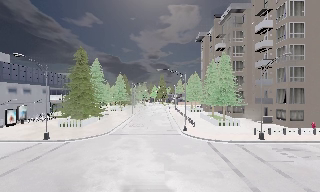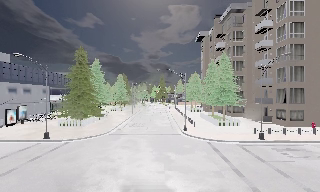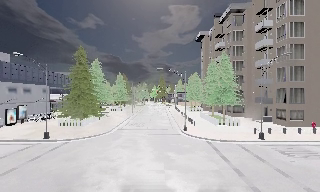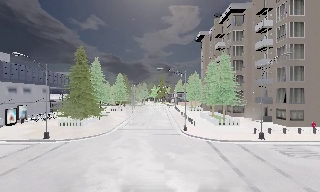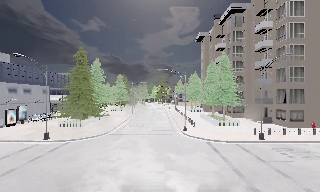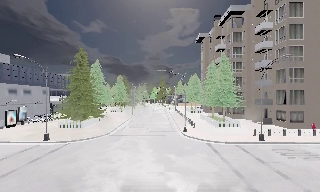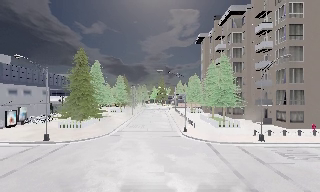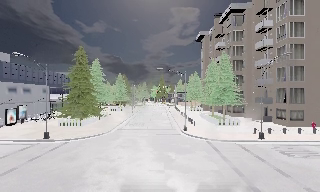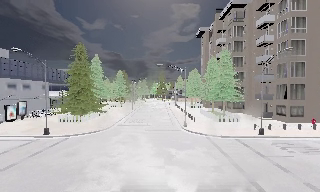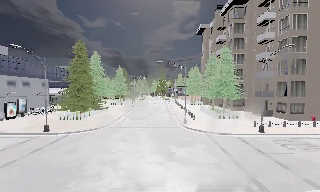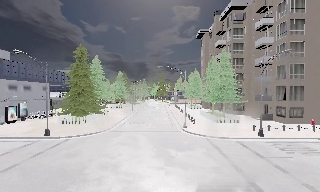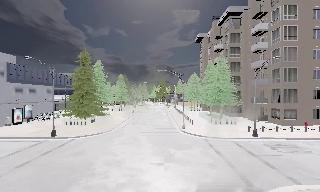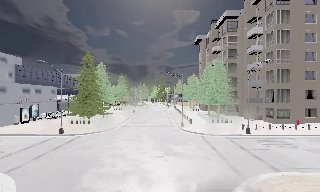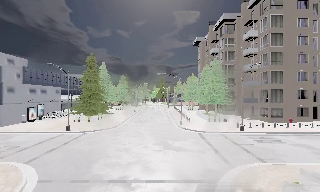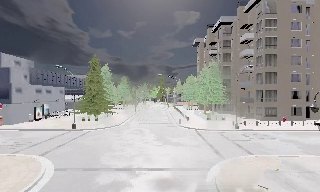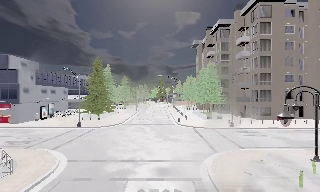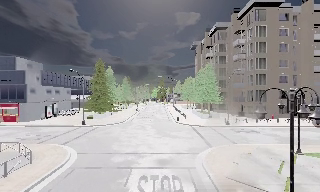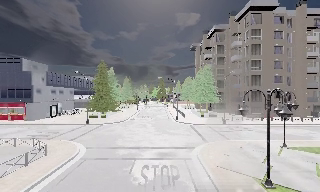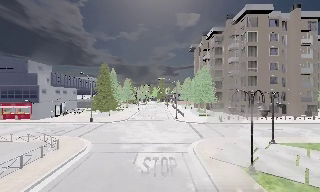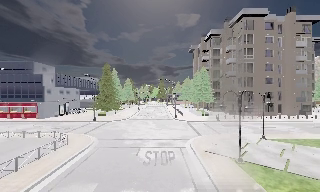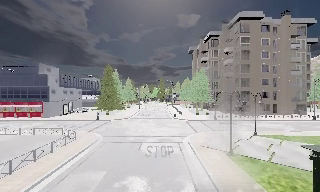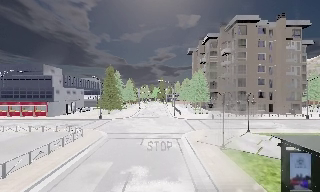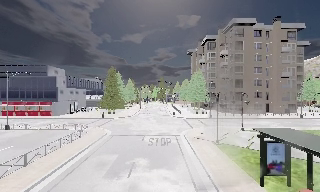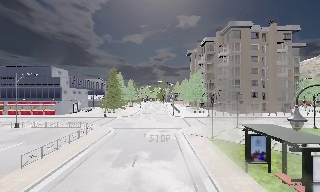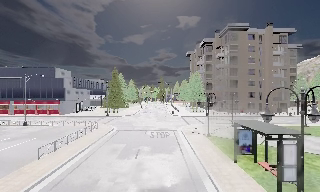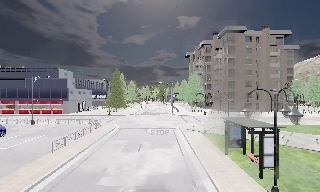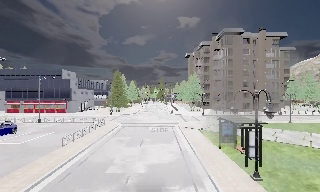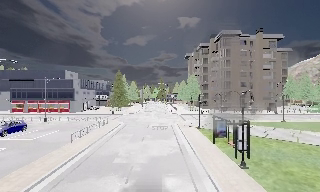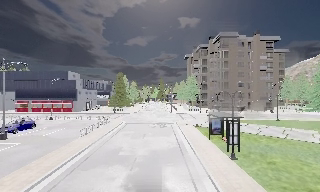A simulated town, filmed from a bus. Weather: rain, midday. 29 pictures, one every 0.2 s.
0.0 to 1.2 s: The camera keeps its place and its aim.
1.2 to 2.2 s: The camera travels backward, about 1 m, so what stands in front gets smaller. It gains speed.
2.2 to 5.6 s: The camera travels backward, about 25 m, so what stands in front gets smaller.
The film runs backward here.
